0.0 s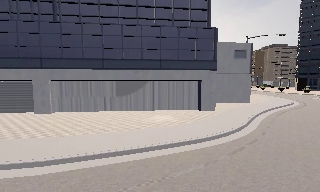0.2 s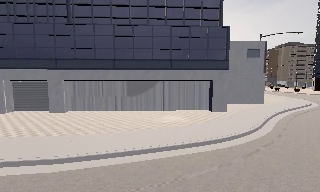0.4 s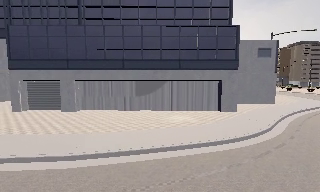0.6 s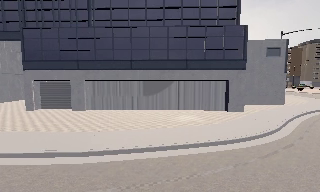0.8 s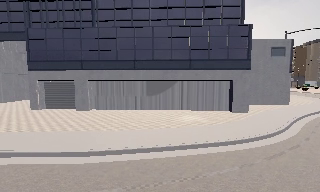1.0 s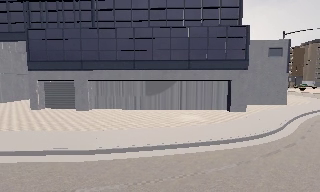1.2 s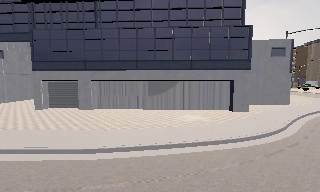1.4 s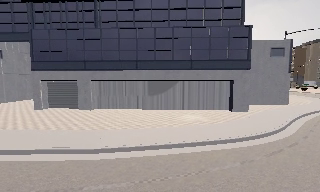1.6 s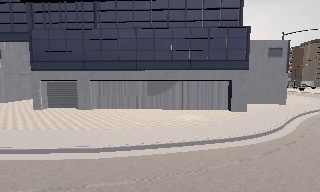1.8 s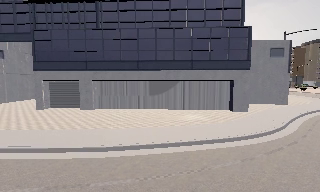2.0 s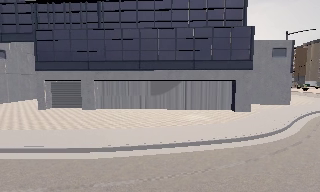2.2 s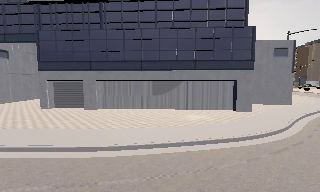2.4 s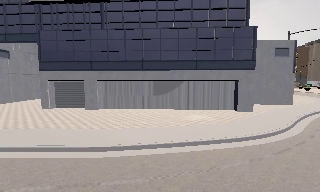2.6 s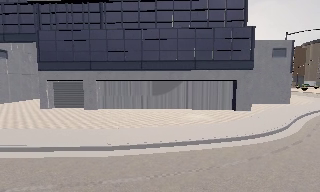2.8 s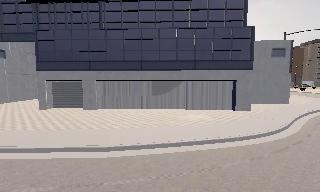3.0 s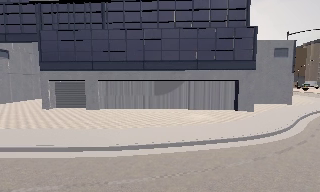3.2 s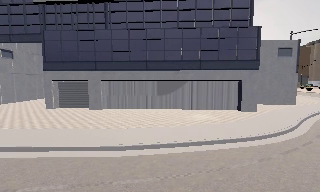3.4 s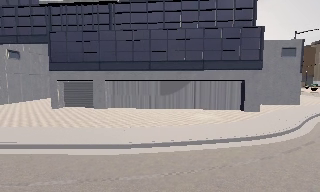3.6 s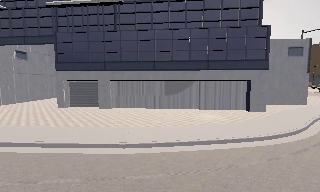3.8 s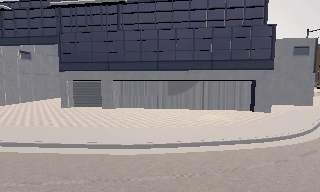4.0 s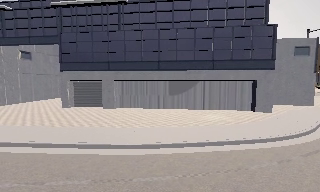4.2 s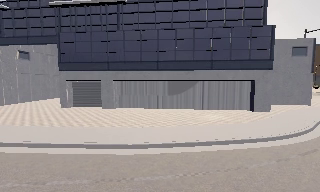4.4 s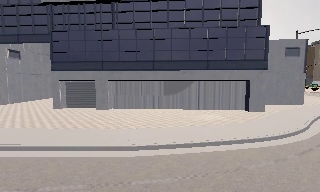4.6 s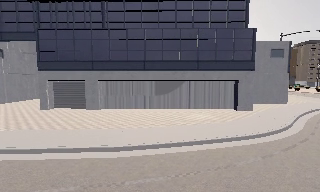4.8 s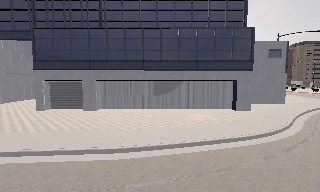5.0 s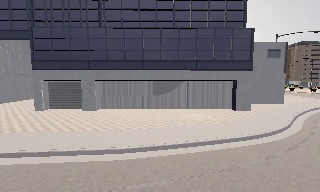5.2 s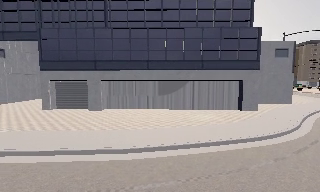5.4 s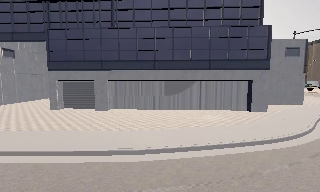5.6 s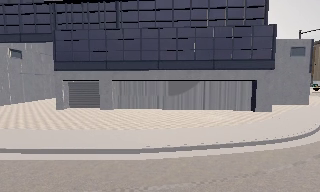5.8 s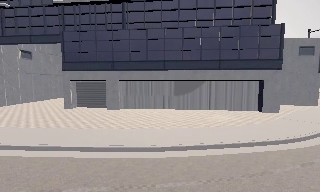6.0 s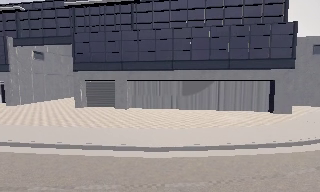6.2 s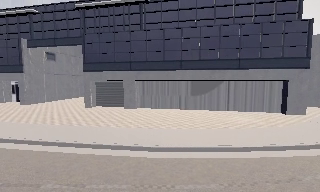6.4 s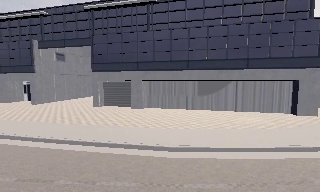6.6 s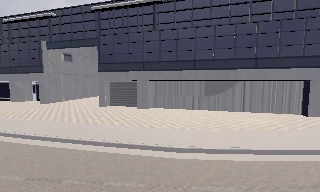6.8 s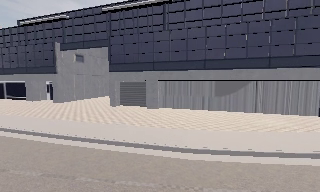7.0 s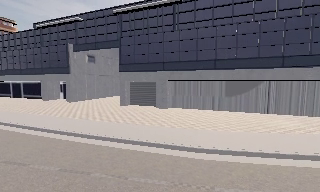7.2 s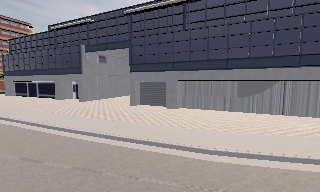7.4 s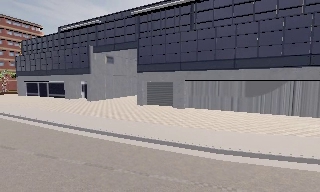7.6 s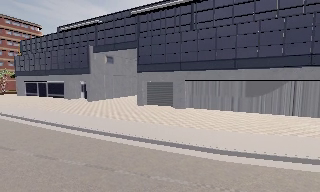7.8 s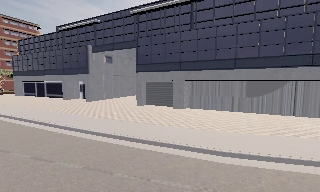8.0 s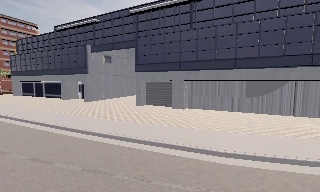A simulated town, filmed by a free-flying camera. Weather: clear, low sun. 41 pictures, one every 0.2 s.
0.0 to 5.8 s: The camera swings to its left by about 10 degrees, and the scene slides to the right. It travels to its left, about 2 m, so close, fixed things drift to the right.
5.8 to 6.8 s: The camera pans to its left, which is counterclockwise from overhead, by about 10 degrees.
6.8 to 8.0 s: The camera shifts only a little, or ends up much as it began.
The film runs forward here.
